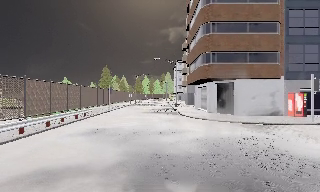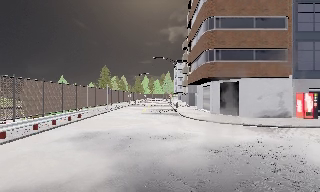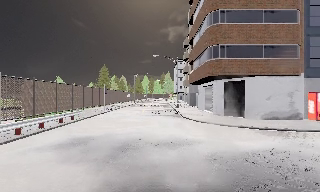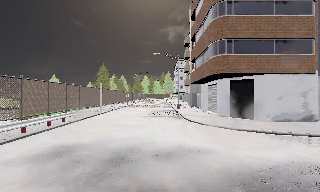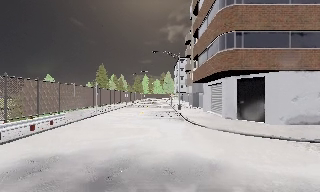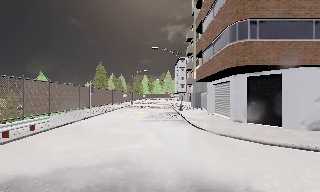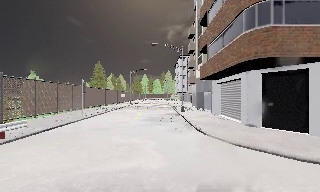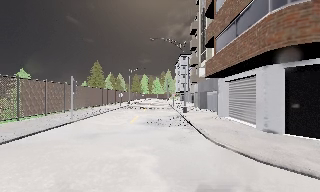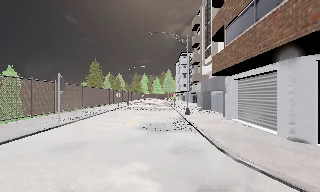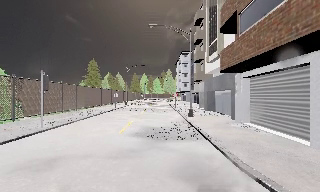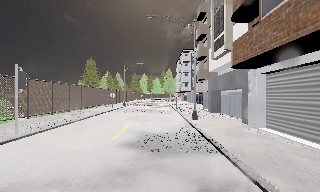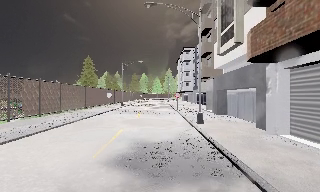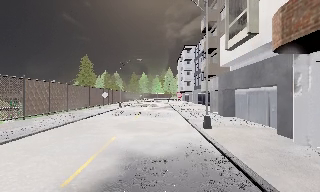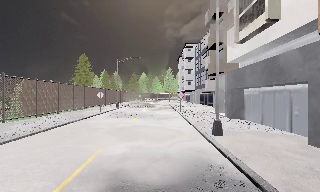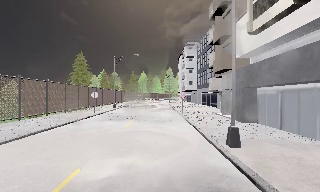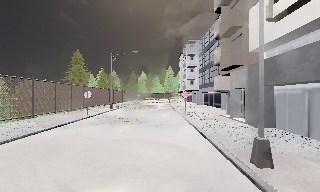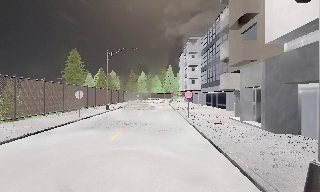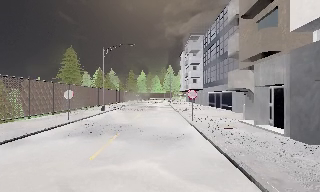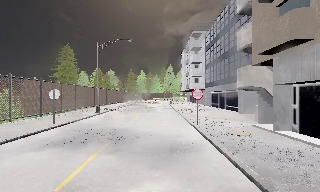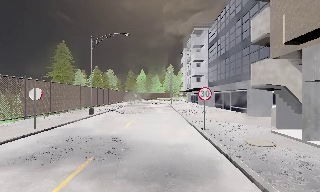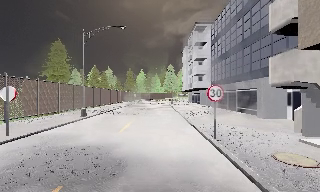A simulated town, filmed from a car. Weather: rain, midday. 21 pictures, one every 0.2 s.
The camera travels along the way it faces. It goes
forward.
0.0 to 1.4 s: The camera travels forward, about 9 m, so what stands in front looms larger. It gains speed.
1.4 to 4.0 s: The camera travels forward, about 20 m, so what stands in front looms larger.
The film runs forward here.
